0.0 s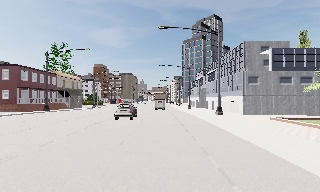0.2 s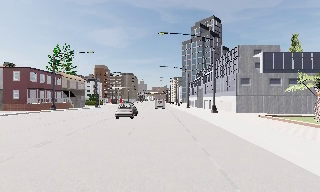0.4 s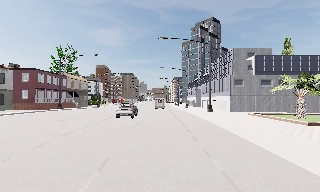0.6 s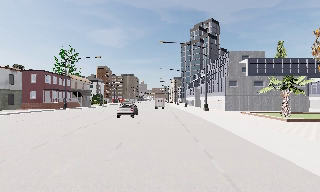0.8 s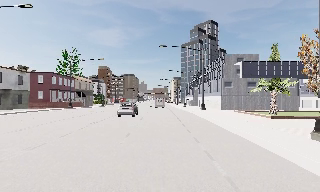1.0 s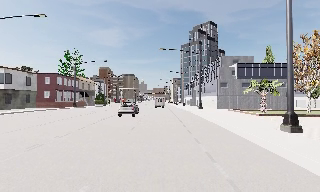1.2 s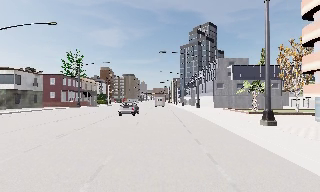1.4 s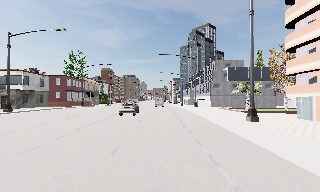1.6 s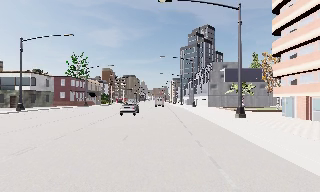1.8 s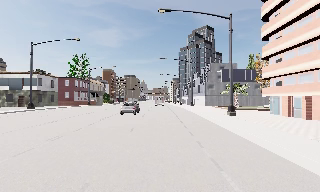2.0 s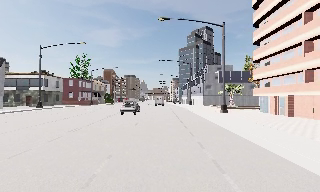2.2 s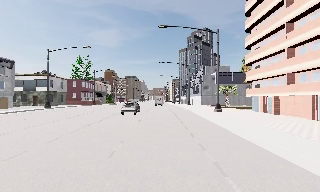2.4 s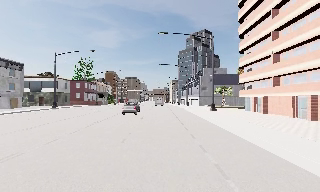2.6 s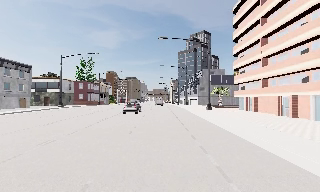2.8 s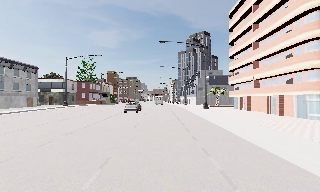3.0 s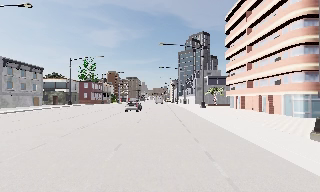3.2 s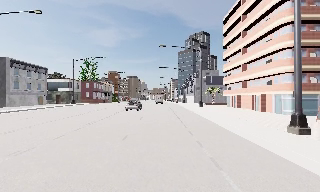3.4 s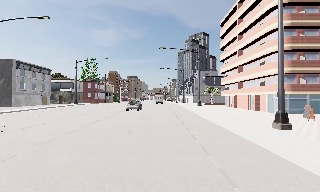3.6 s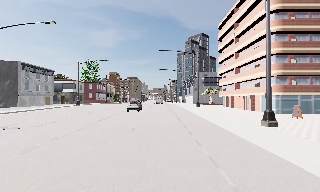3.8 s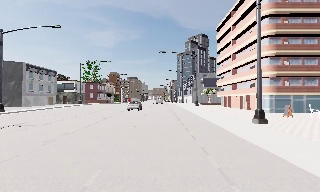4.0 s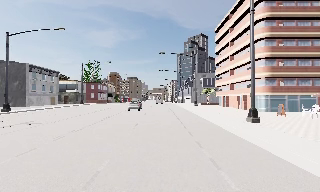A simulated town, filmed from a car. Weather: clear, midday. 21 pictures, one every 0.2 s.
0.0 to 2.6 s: The camera travels backward, about 25 m, so what stands in front gets smaller.
2.6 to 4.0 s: The camera travels backward, about 9 m, so what stands in front gets smaller. It loses speed.
The film runs backward here.
